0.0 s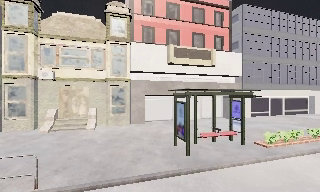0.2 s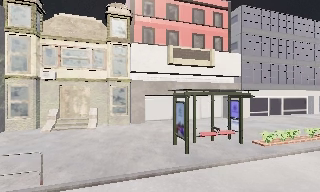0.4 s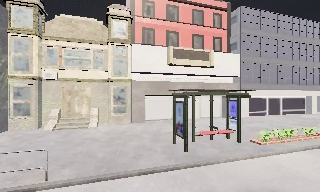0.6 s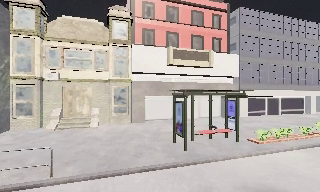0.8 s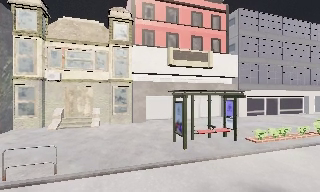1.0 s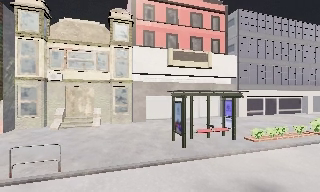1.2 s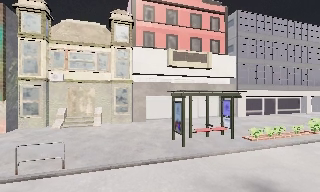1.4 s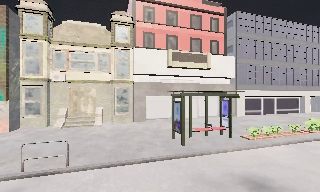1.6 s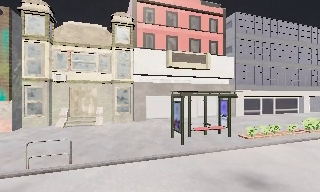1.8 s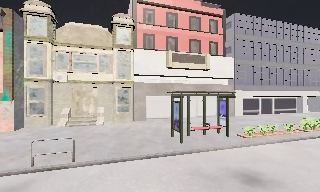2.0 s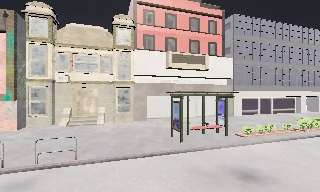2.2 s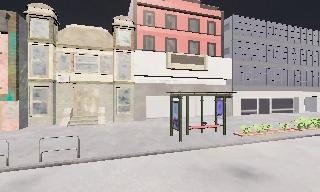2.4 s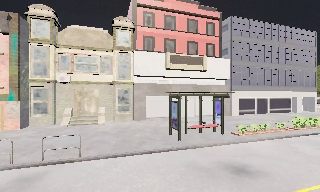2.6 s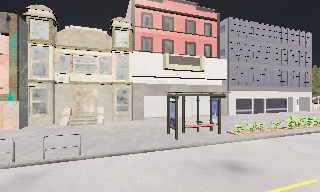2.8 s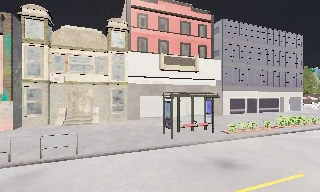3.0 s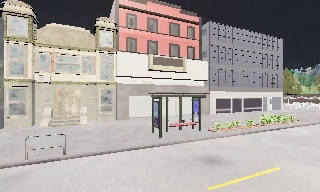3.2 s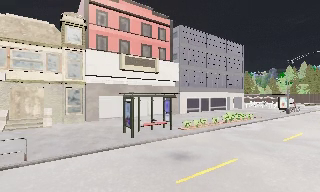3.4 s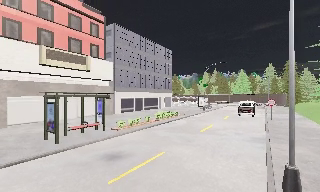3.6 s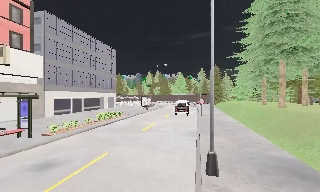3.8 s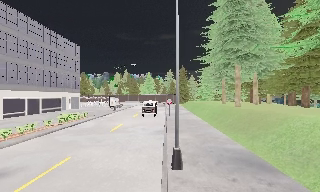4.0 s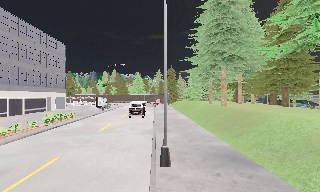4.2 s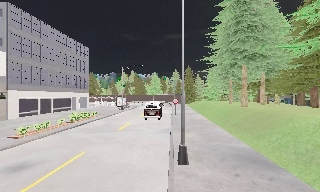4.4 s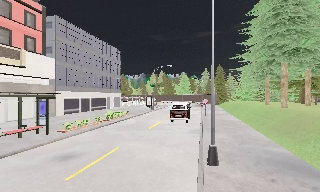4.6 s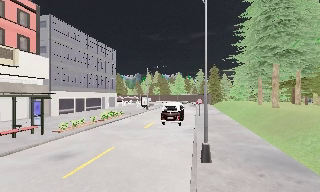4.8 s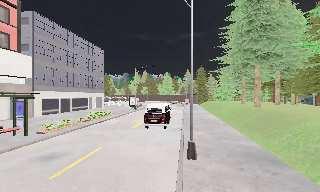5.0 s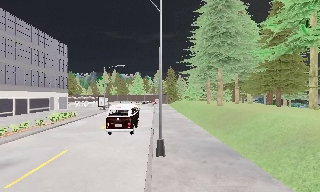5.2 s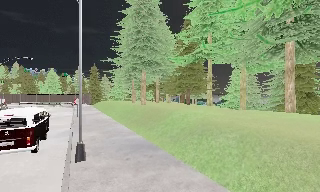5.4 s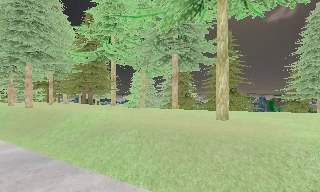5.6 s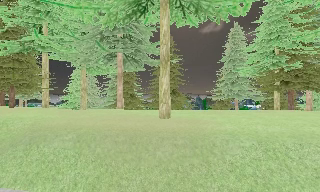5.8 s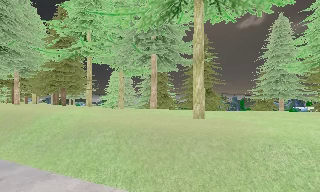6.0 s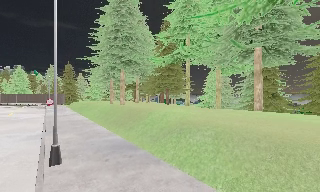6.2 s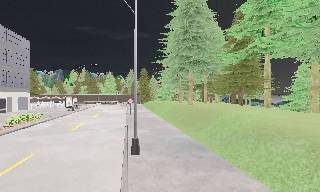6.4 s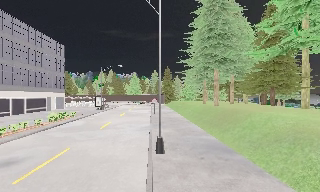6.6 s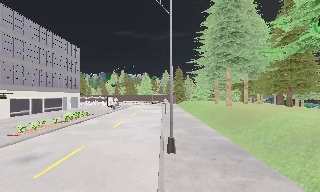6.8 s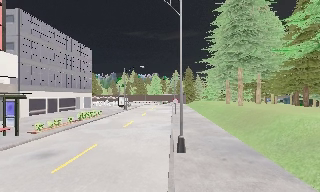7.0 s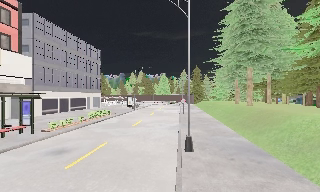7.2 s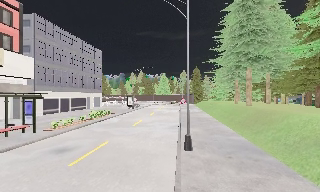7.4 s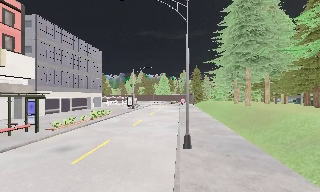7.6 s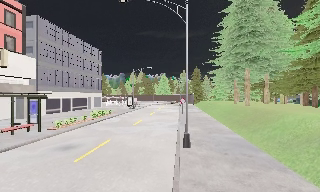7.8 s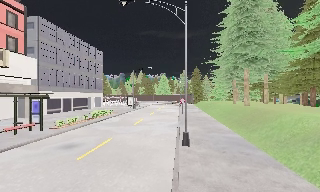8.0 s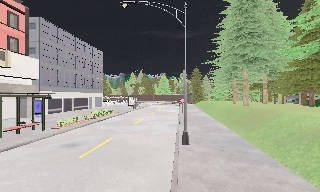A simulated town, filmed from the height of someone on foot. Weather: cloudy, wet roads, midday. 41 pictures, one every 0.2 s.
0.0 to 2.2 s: The camera travels backward, about 2 m, so what stands in front gets smaller.
2.2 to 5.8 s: The camera swings to its right by about 140 degrees, and the scene slides to the left. It travels backward, about 3 m.
5.8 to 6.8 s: The camera pans to its left, which is counterclockwise from overhead, by about 75 degrees.
6.8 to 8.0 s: The camera travels backward, about 1 m, so what stands in front gets smaller.
The film runs backward here.
